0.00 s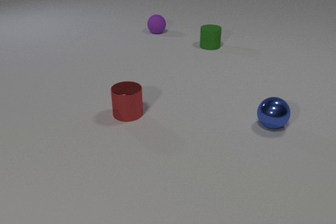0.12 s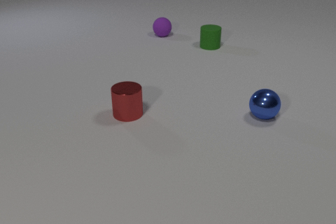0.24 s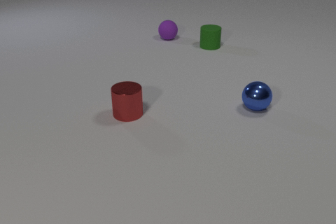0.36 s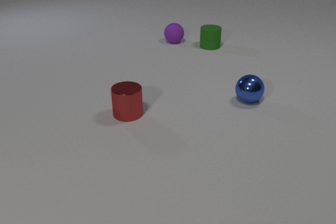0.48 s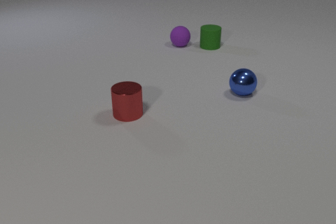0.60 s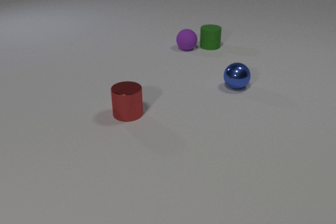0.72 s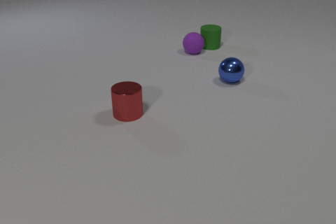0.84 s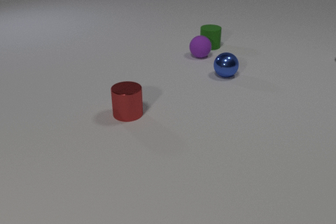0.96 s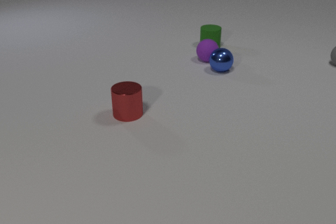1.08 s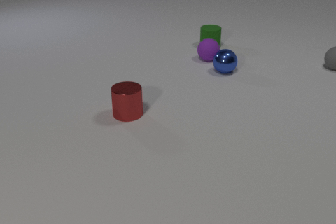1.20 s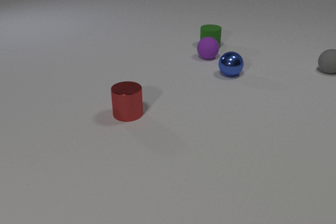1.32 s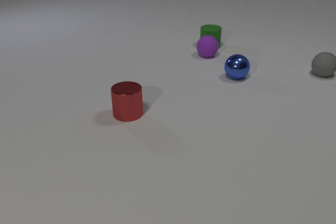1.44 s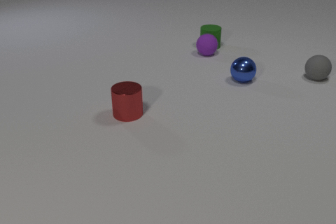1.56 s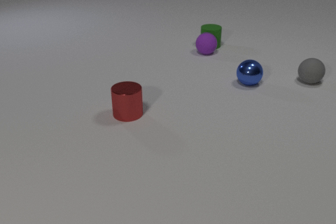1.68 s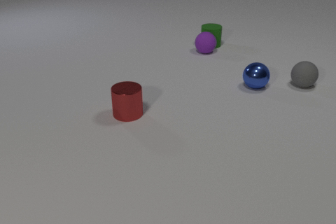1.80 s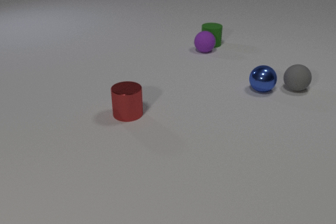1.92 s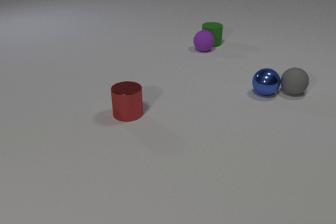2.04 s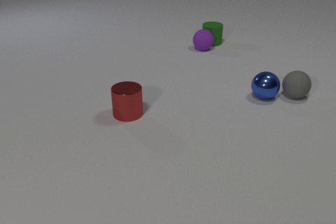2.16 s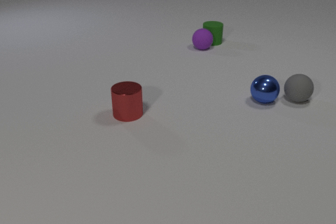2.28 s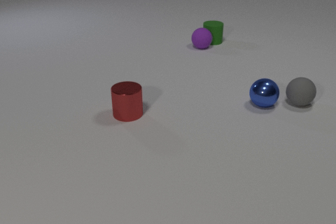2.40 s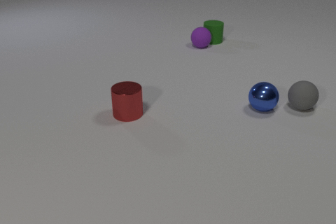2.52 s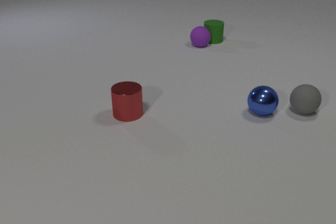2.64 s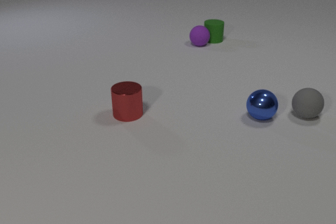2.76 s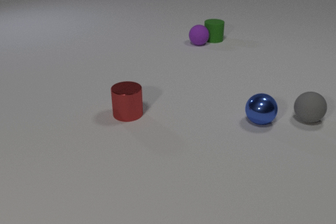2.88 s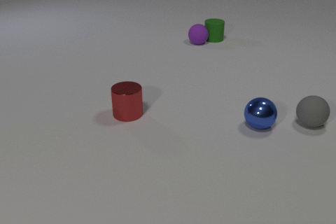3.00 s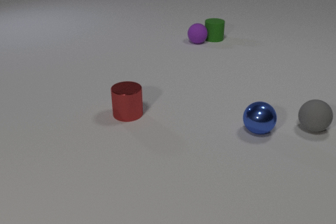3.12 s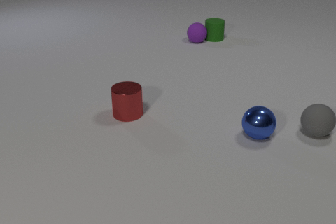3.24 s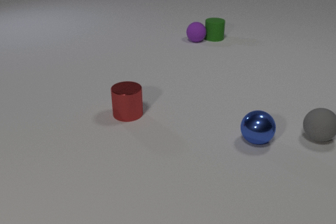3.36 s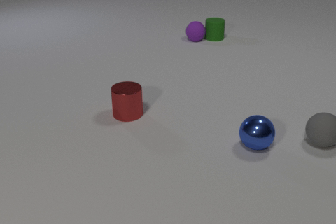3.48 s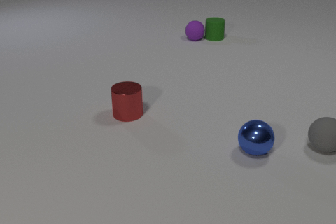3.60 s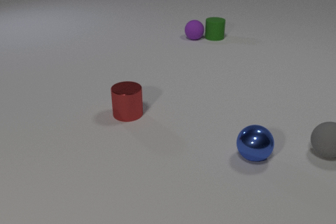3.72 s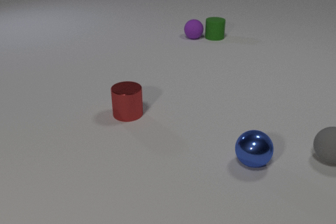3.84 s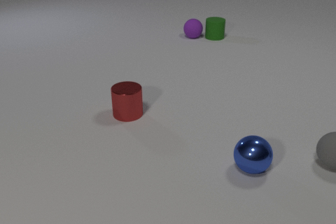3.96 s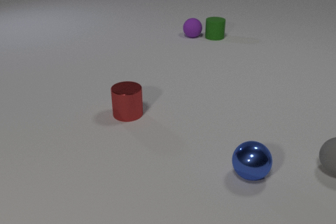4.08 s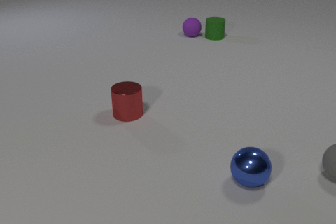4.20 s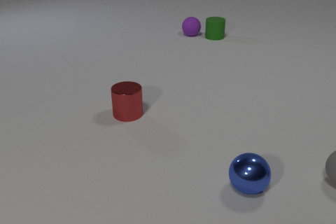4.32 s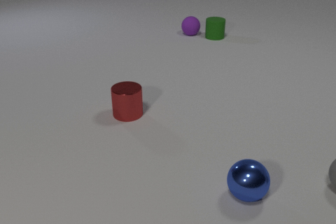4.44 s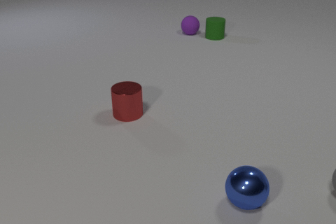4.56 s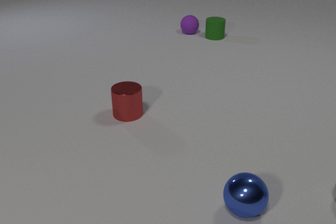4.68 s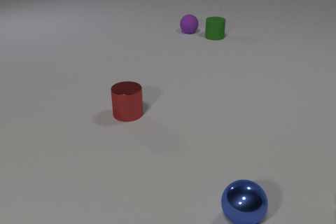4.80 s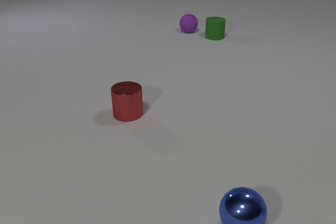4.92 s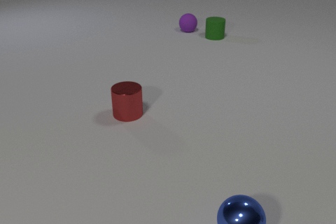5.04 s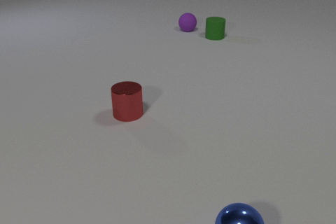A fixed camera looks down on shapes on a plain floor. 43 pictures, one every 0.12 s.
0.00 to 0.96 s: The purple rubber sphere rolls toward the camera and to the right. The blue metal sphere rolls away from the camera and to the left. The gray rubber sphere comes in at the right edge, rolls toward the camera.
0.96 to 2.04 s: The purple rubber sphere rolls away from the camera. The blue metal sphere rolls toward the camera and to the right. The green rubber cylinder slides away from the camera. The gray rubber sphere rolls toward the camera and to the left. The purple rubber sphere and the blue metal sphere collide. The purple rubber sphere and the green rubber cylinder collide. The blue metal sphere and the gray rubber sphere collide.
2.04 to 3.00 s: The purple rubber sphere rolls away from the camera. The blue metal sphere rolls toward the camera. The green rubber cylinder slides away from the camera. The gray rubber sphere rolls toward the camera.
3.00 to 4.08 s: The purple rubber sphere rolls away from the camera. The blue metal sphere rolls toward the camera. The green rubber cylinder slides away from the camera. The gray rubber sphere rolls toward the camera.
4.08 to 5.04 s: The purple rubber sphere rolls away from the camera. The blue metal sphere rolls toward the camera. The gray rubber sphere rolls toward the camera and to the right, leaves at the right edge.
What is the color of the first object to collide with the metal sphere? purple.
What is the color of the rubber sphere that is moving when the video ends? purple.
What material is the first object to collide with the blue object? rubber.
